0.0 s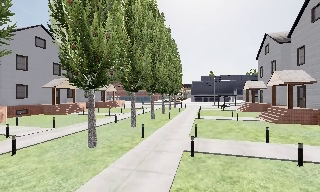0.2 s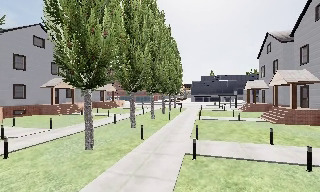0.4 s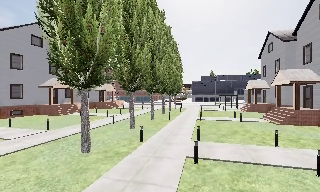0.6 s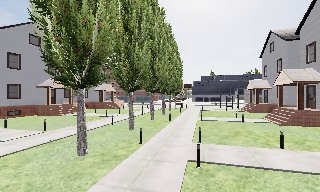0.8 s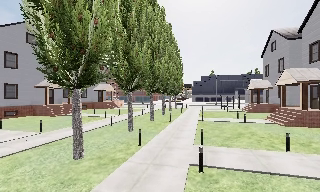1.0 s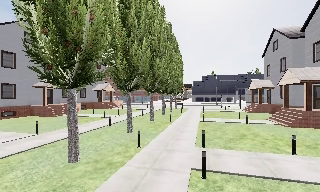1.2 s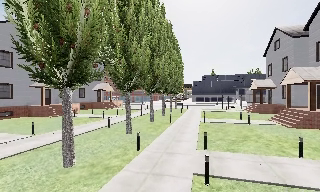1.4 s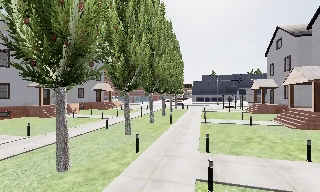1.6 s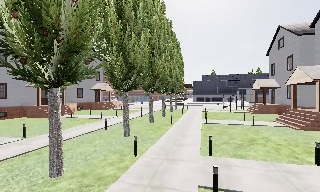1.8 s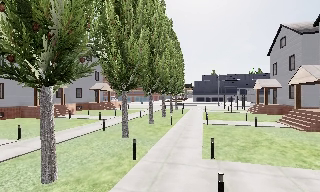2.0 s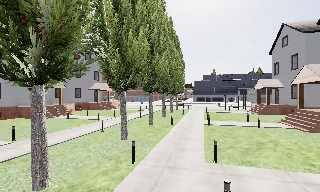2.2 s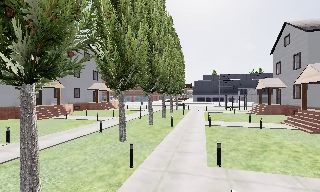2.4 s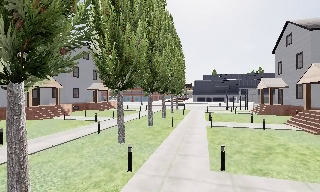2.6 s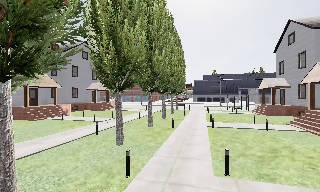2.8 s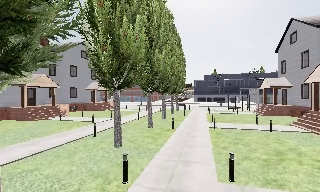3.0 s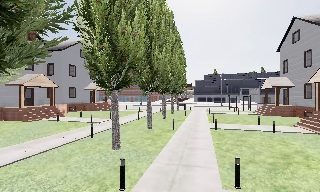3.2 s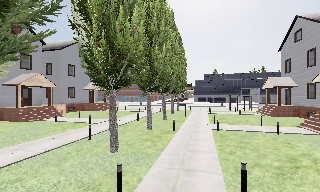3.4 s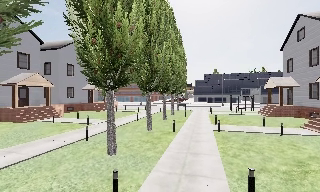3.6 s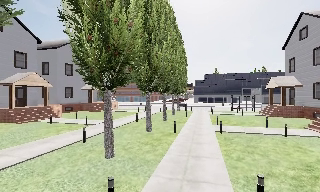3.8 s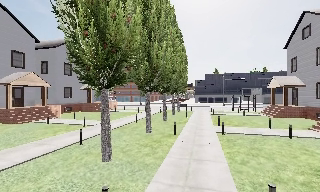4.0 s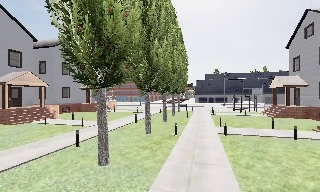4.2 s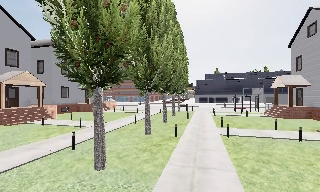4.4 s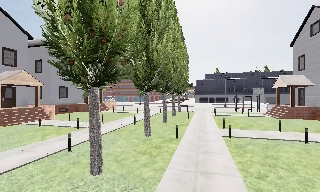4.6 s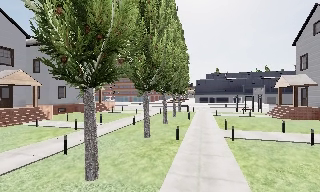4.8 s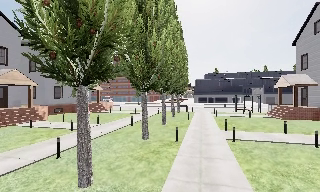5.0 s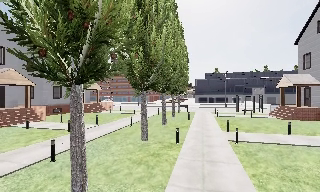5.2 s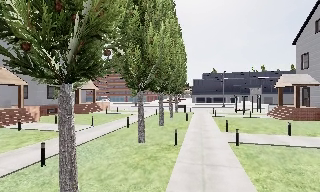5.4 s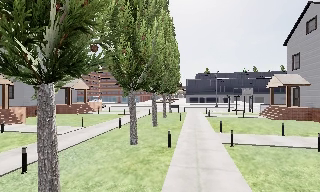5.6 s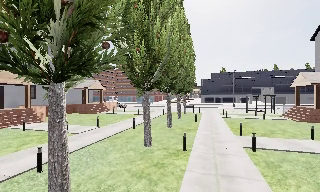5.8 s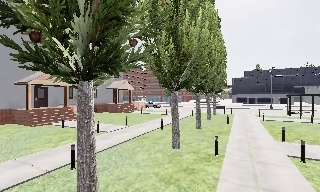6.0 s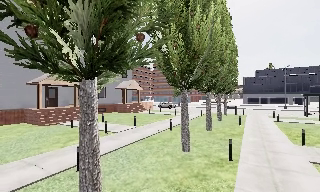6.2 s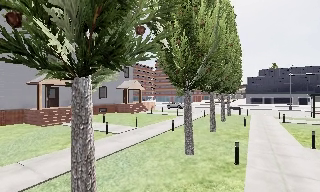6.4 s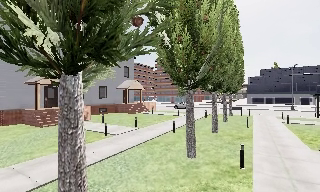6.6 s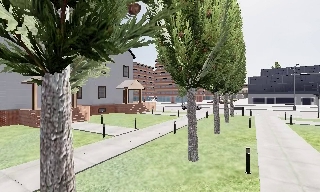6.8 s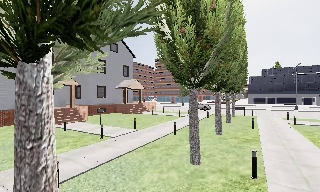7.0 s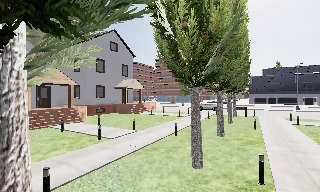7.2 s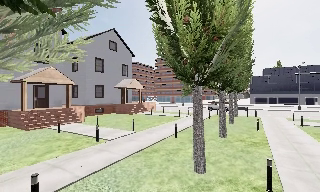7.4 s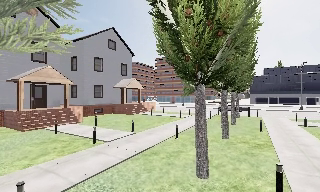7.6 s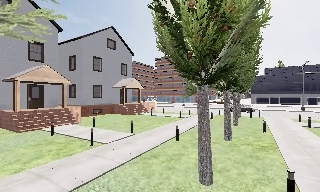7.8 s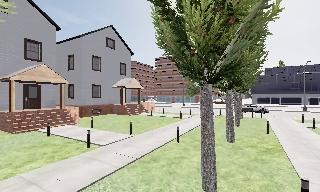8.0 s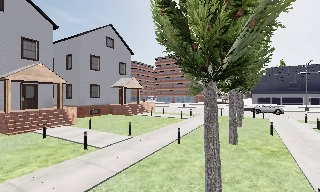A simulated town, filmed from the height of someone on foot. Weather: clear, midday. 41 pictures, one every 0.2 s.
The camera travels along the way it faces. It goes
forward.
0.0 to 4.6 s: The camera travels forward, about 8 m, so what stands in front looms larger.
4.6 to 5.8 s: The scene slides to the right, as the camera pans about 10 degrees to its left. It travels forward, about 2 m, so what stands in front looms larger.
5.8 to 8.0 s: The camera travels forward, about 4 m, so what stands in front looms larger.
The film runs forward here.
